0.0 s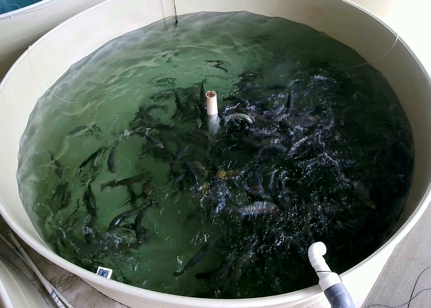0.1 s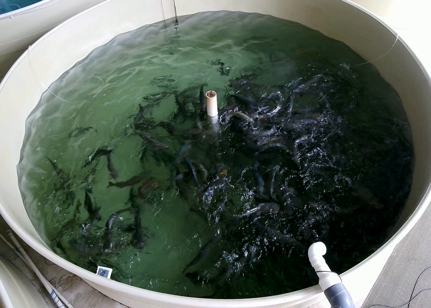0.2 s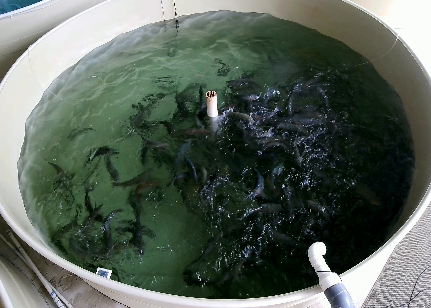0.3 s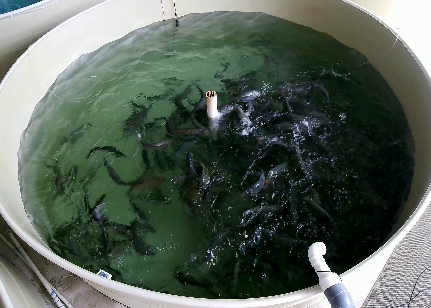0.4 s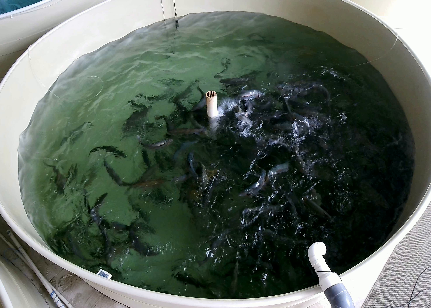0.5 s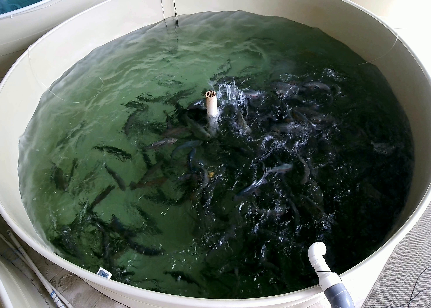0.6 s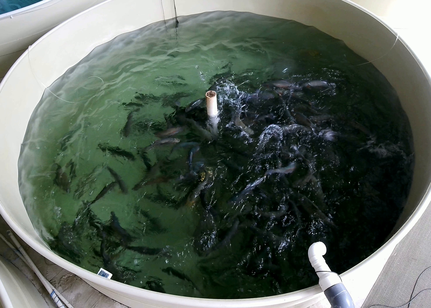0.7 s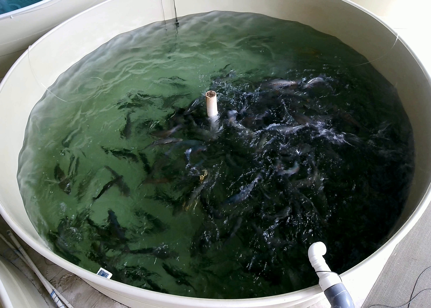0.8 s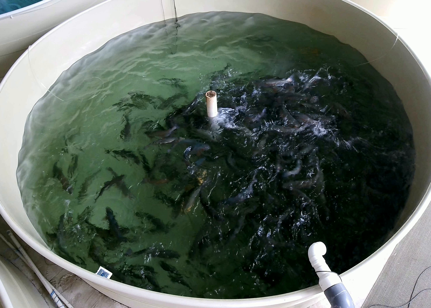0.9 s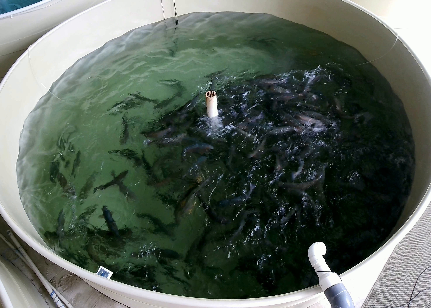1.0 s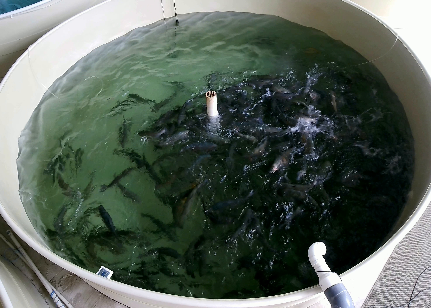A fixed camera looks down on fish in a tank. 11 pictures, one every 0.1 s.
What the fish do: Strong feeding.
